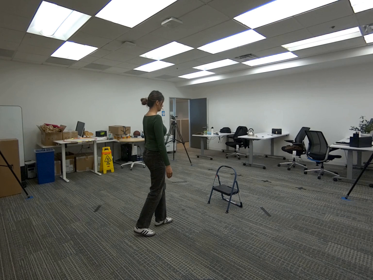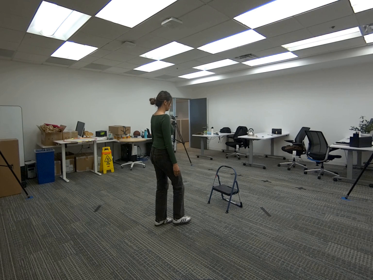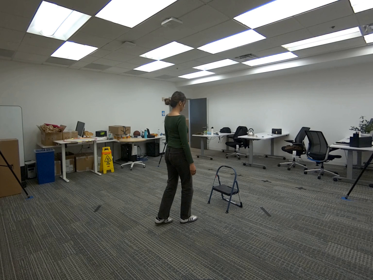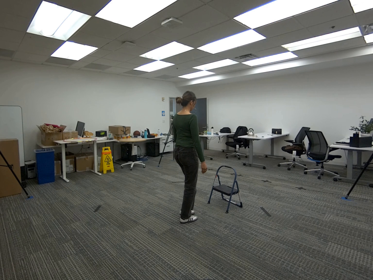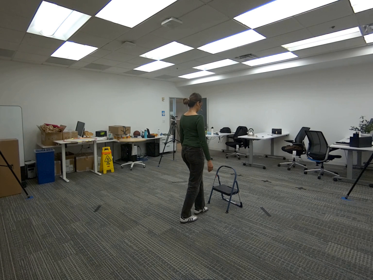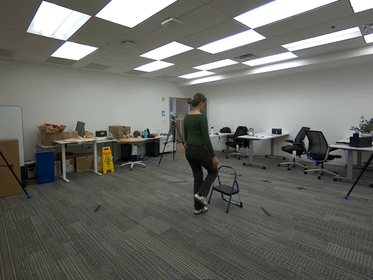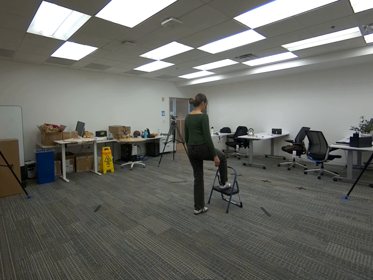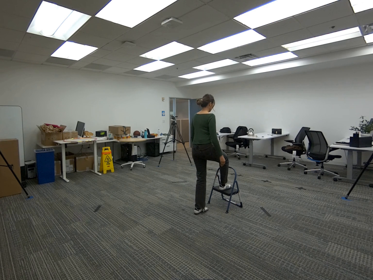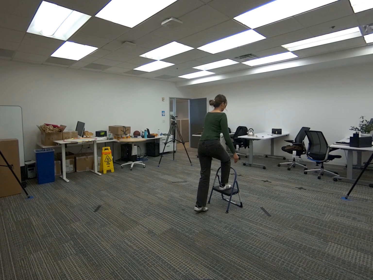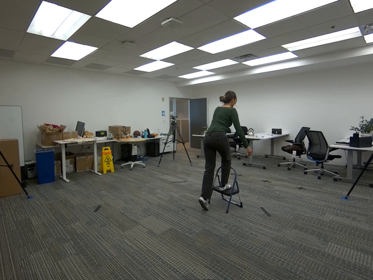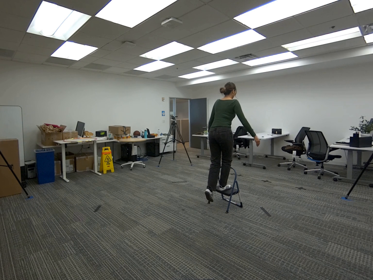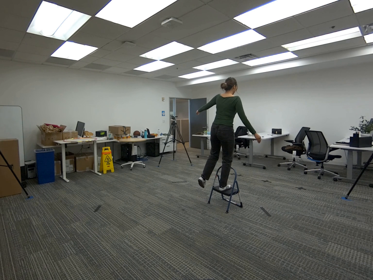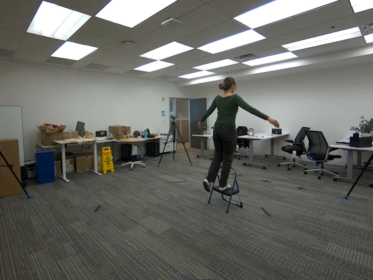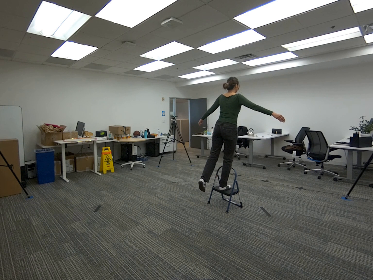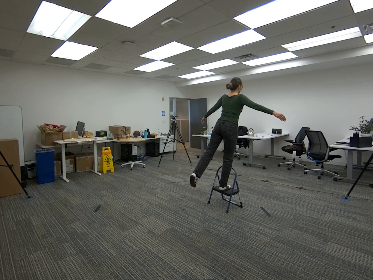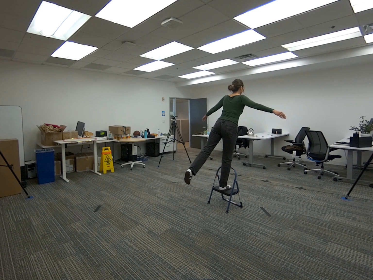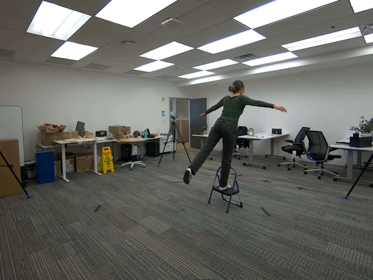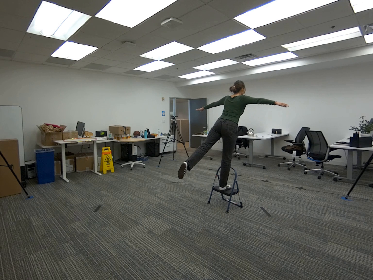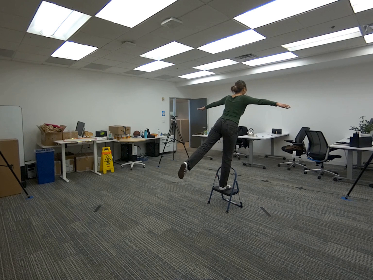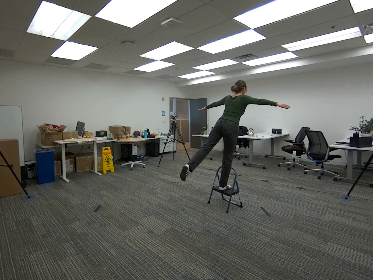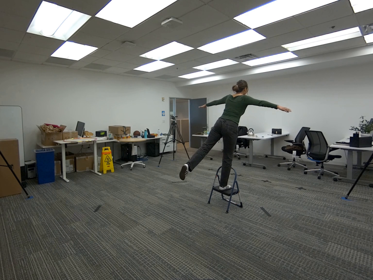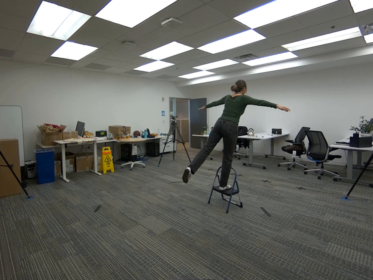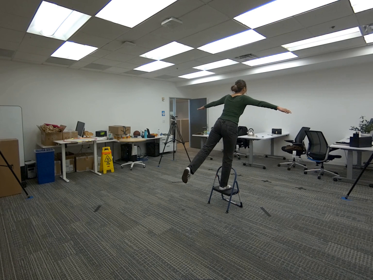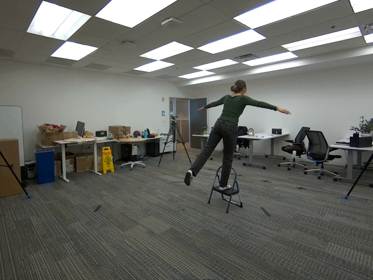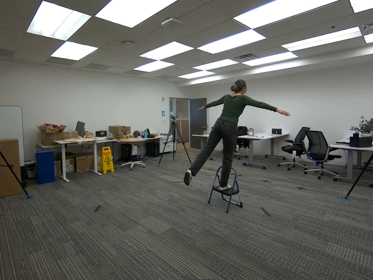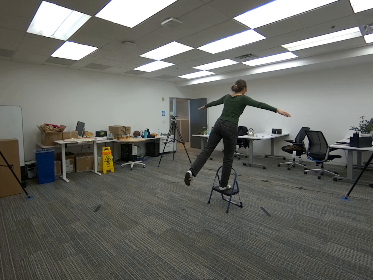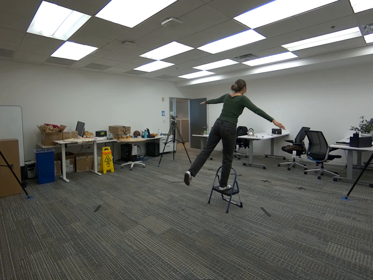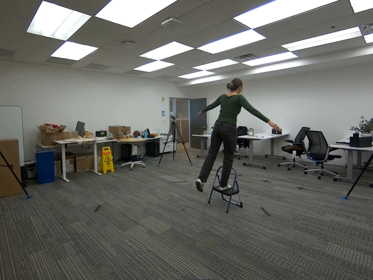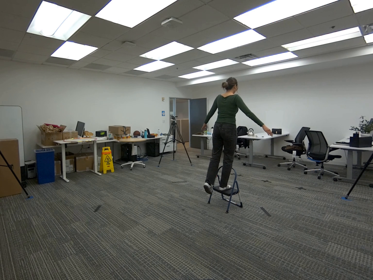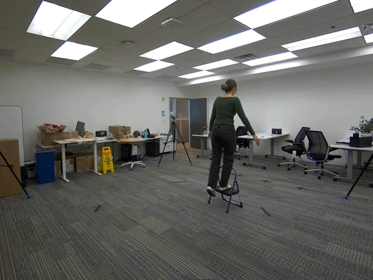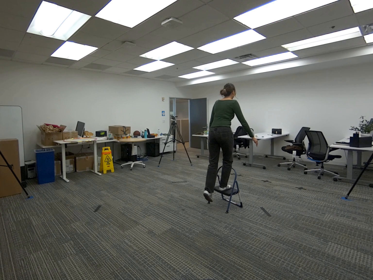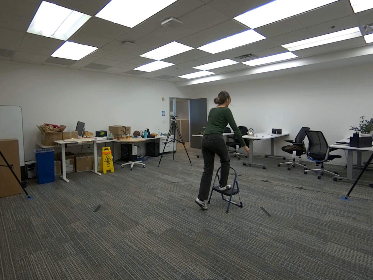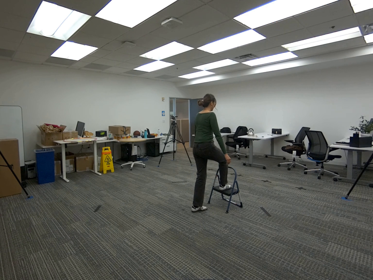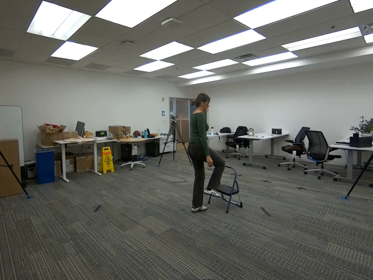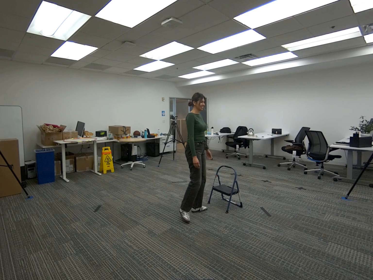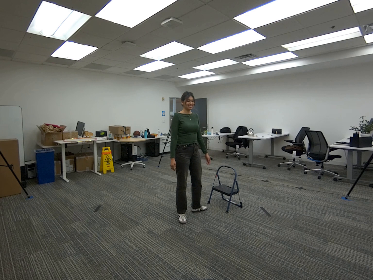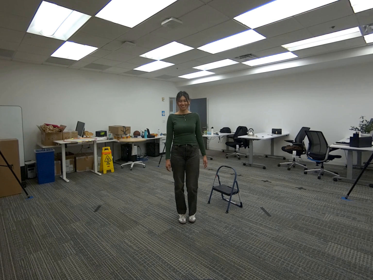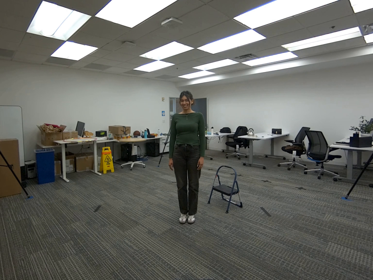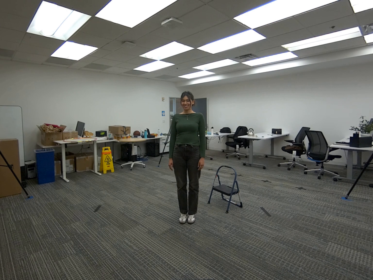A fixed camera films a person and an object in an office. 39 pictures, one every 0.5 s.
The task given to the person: Walk over to the step ladder and step onto the step ladder using one foot while the othe foot is in the air.
